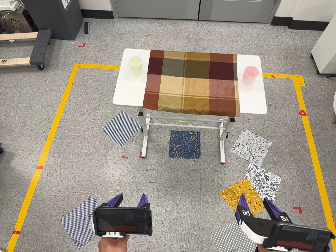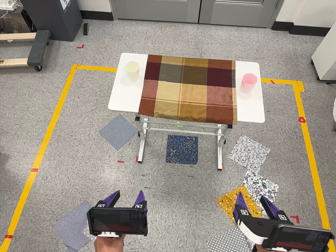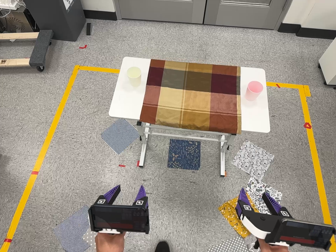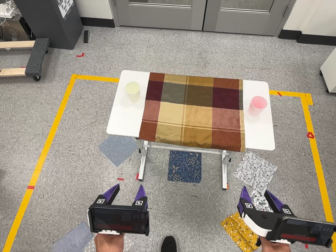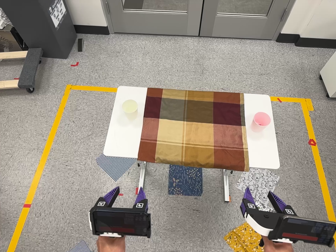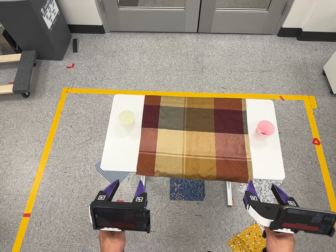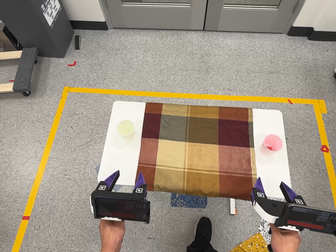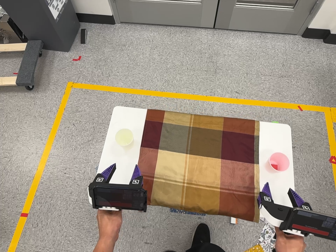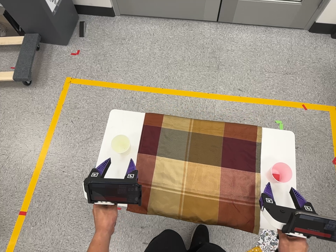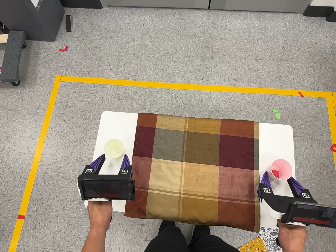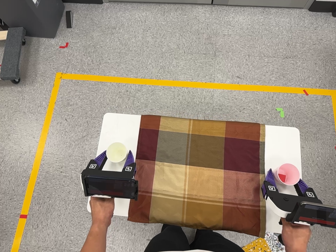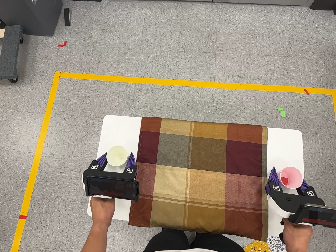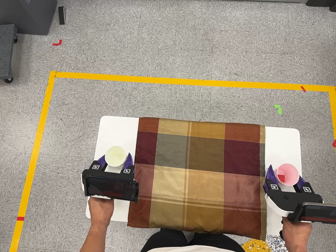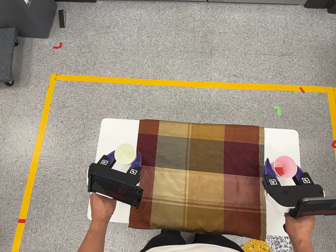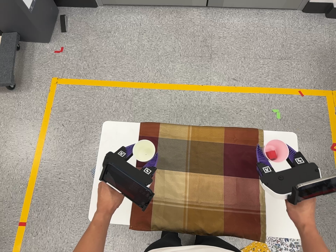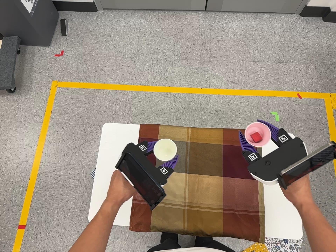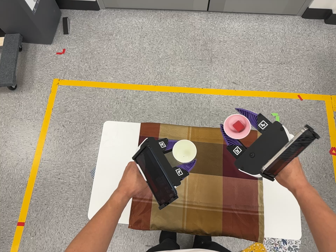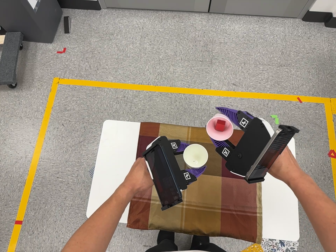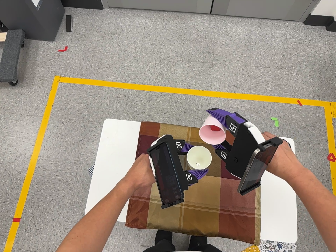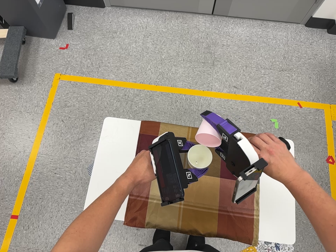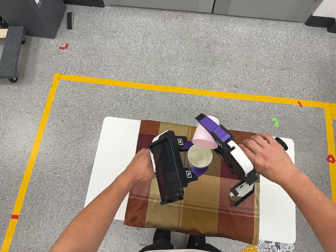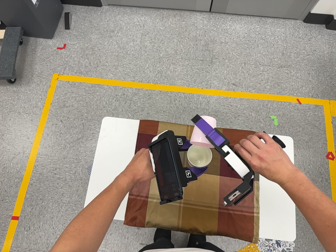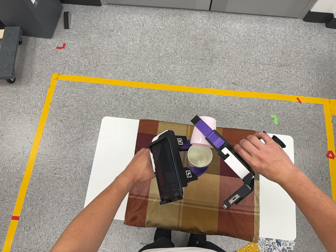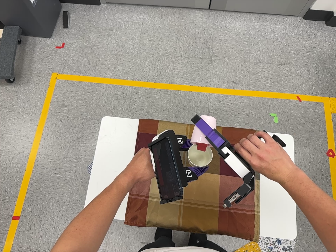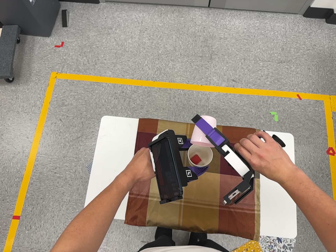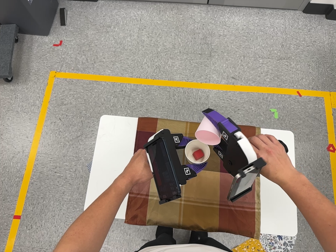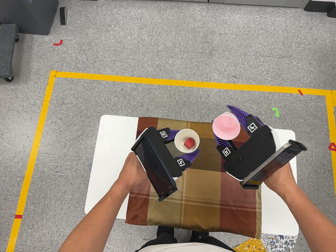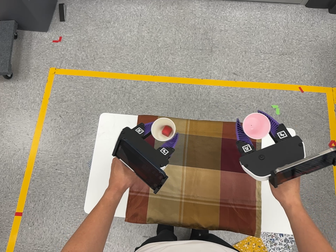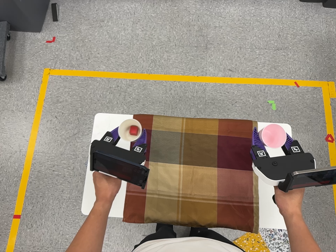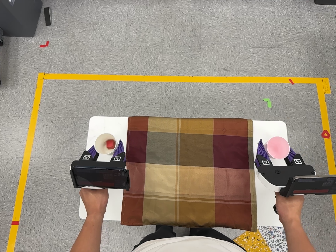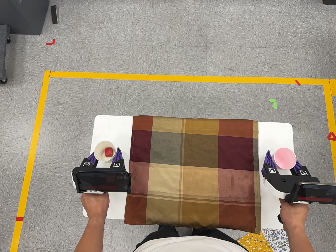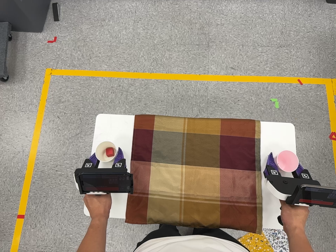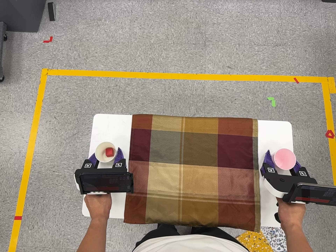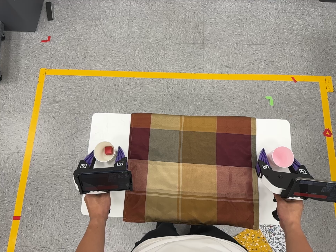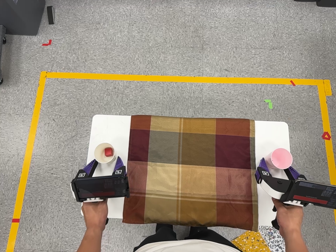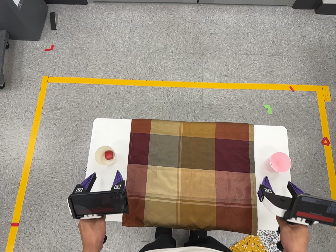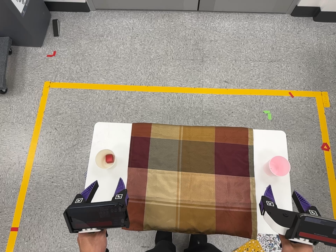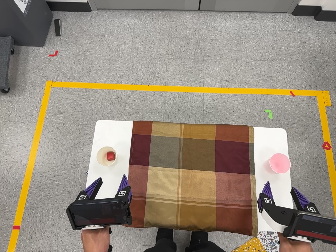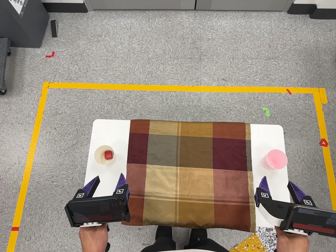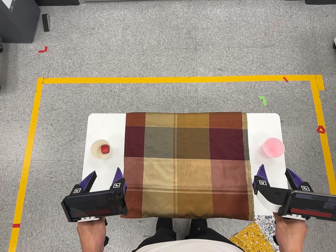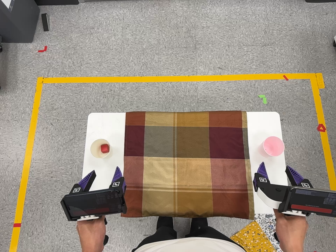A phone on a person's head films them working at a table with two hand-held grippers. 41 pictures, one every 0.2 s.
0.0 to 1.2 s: The camera travels toward the top of its view and forward, about 50 cm, so close, fixed things drift downward.
1.2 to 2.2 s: The camera travels toward the top of its view and forward, about 30 cm, so close, fixed things drift downward. Its aim tips toward the bottom of its view by about 10 degrees.
2.2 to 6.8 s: The camera shifts only a little, or ends up much as it began.
6.8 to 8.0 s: The camera travels toward the bottom of its view, about 5 cm, so close, fixed things drift upward.
The film runs forward here.
